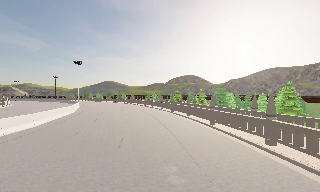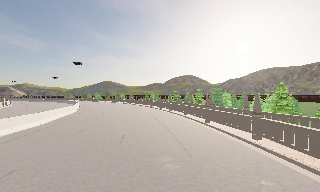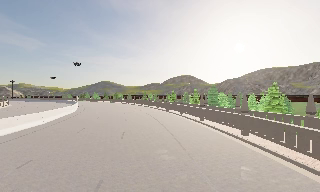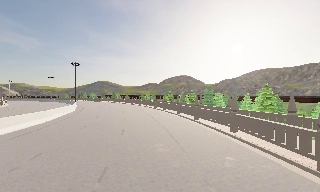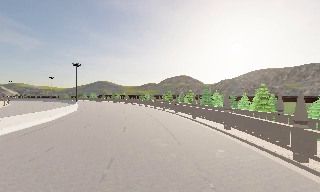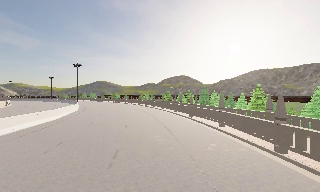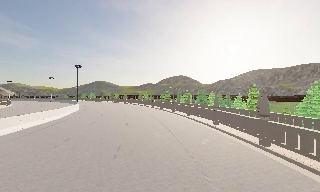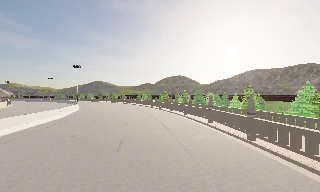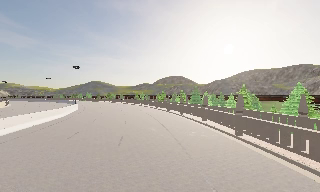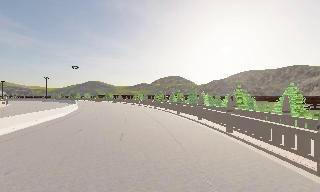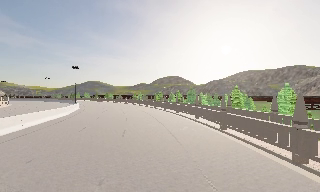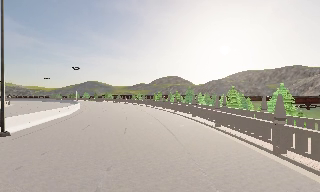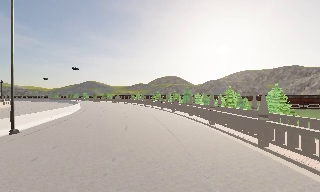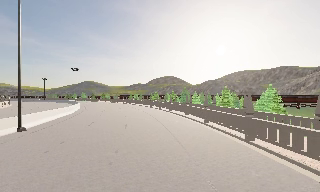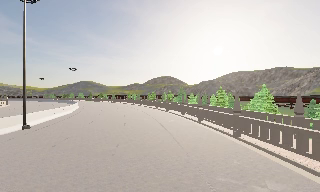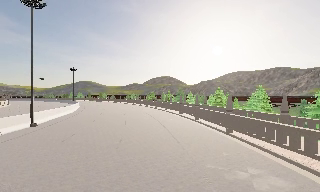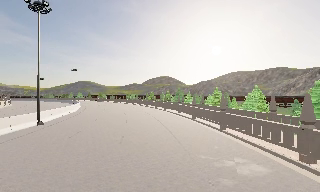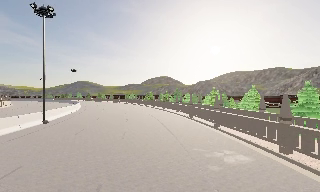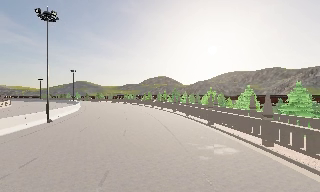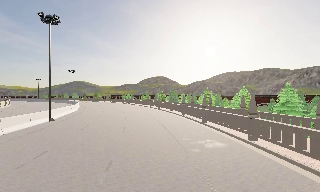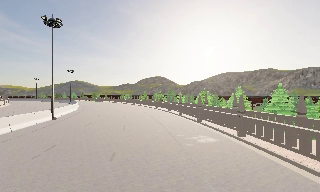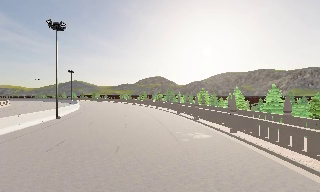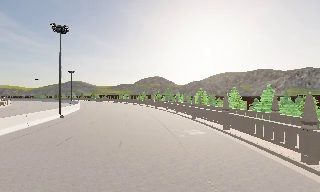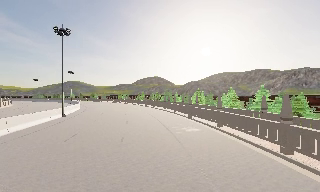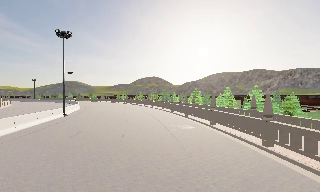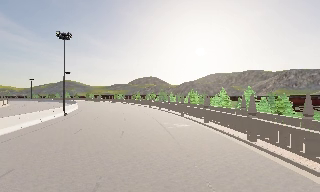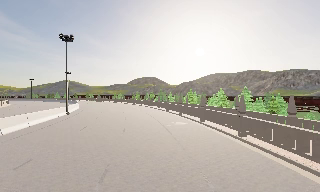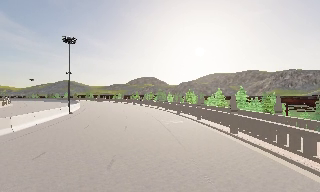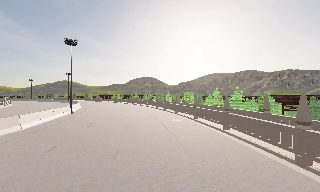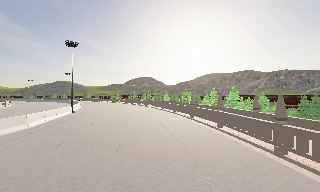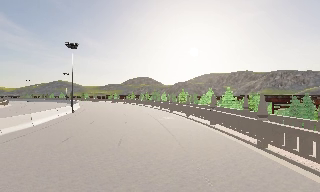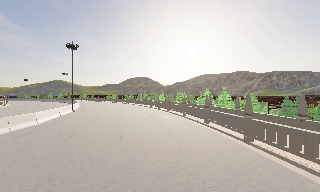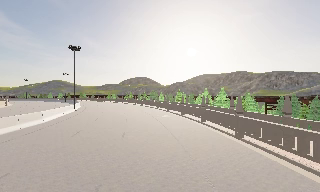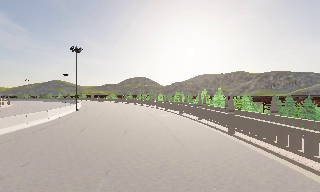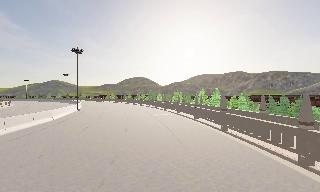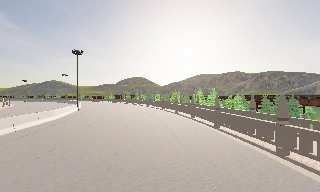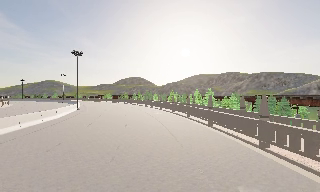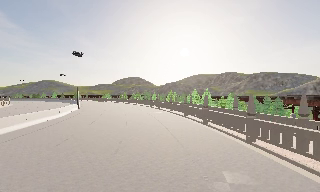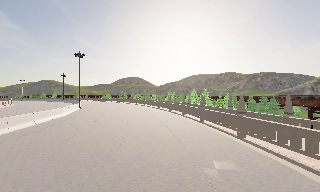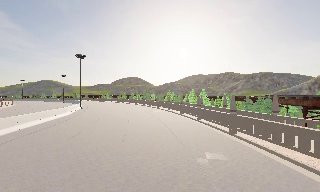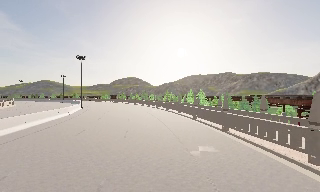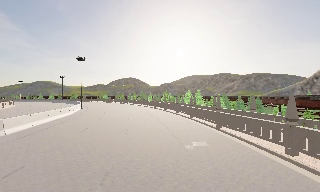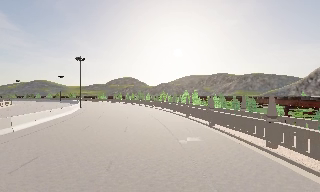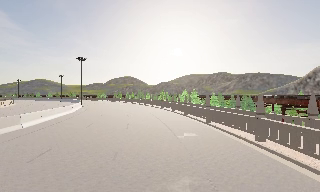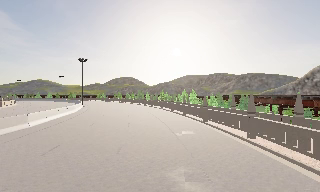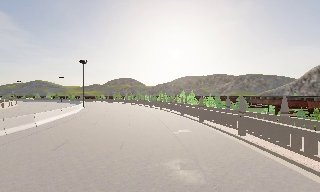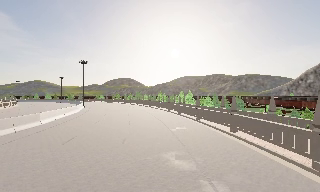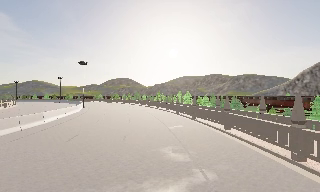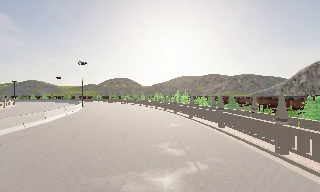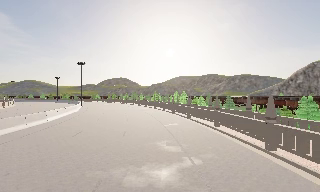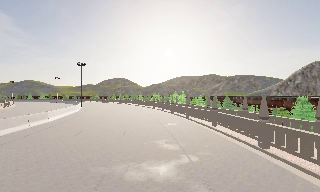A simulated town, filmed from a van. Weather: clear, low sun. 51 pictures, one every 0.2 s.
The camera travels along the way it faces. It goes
backward.
0.0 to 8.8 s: The camera swings to its right by about 20 degrees, and the scene slides to the left. It travels backward, about 45 m, so what stands in front gets smaller.
8.8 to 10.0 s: The camera travels backward, about 4.5 m, so what stands in front gets smaller. It loses speed.
The film runs backward here.
